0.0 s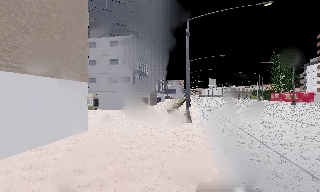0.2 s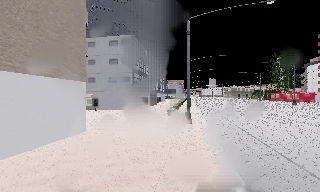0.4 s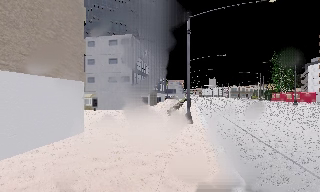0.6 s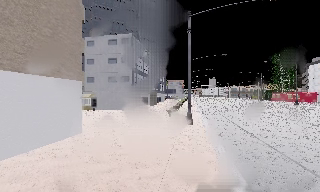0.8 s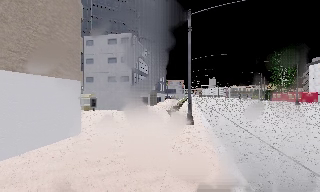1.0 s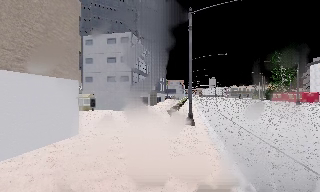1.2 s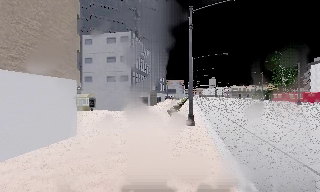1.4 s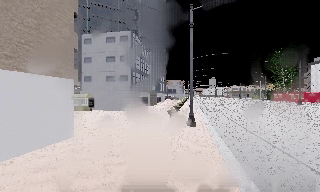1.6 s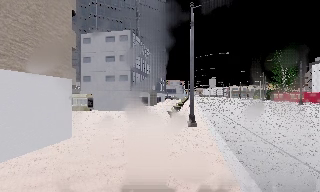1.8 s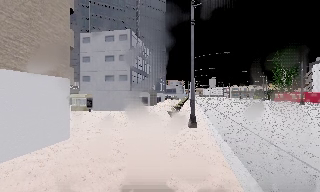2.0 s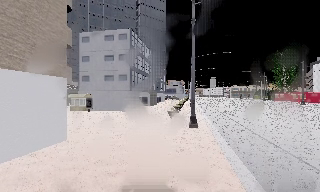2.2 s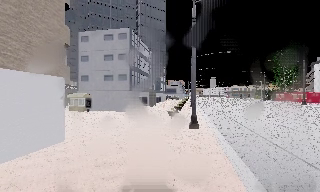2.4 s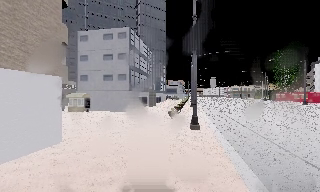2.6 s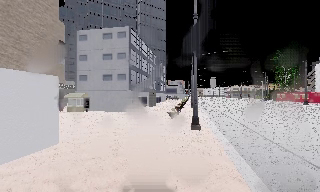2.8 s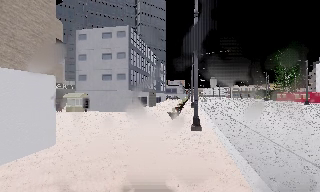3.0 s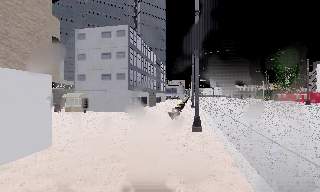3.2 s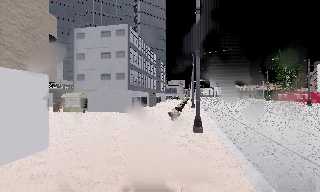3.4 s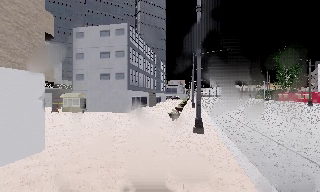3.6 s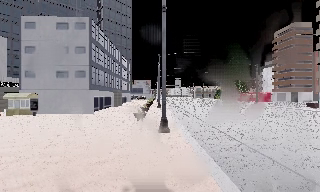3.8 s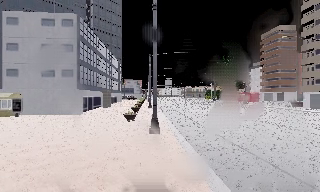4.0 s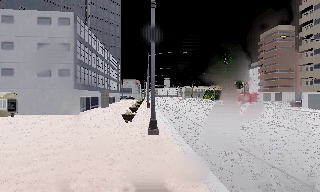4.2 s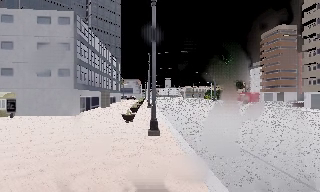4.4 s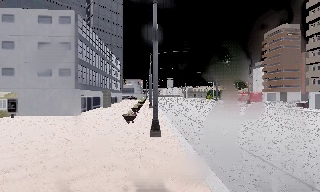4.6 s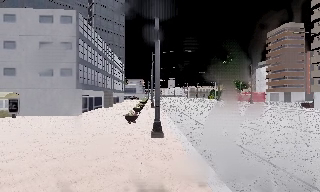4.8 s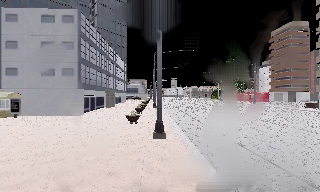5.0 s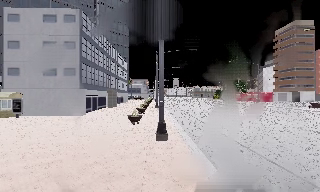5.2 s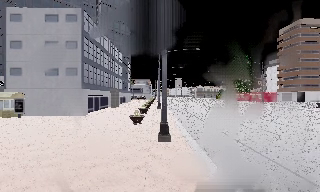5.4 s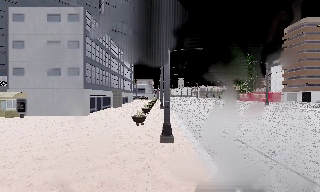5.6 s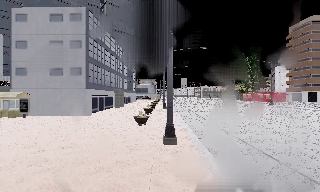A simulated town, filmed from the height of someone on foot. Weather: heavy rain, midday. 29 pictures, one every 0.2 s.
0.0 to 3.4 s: The camera travels forward, about 4.5 m, so what stands in front looms larger.
3.4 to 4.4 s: The camera pans to its right, which is clockwise from overhead, by about 15 degrees. It travels forward, about 1.5 m, so what stands in front looms larger.
4.4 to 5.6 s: The camera travels forward, about 1.5 m, so what stands in front looms larger.
The film runs forward here.
